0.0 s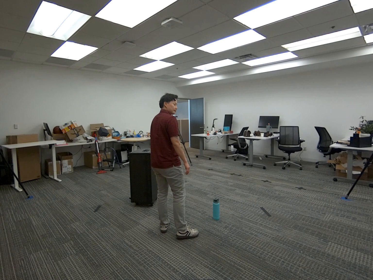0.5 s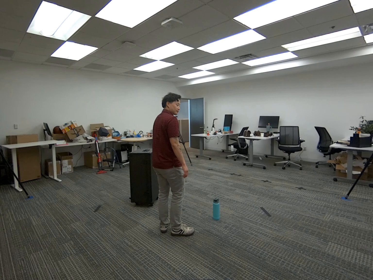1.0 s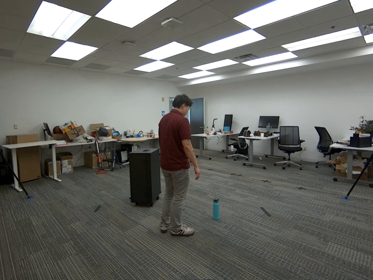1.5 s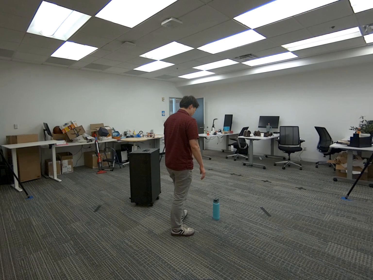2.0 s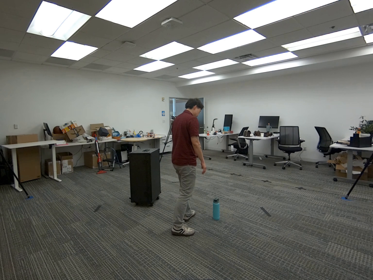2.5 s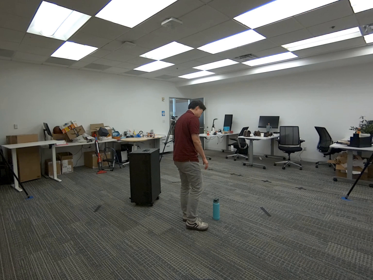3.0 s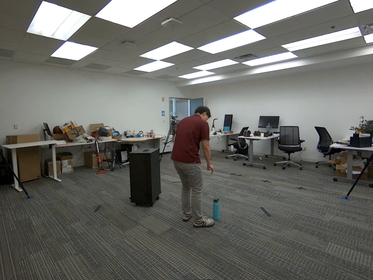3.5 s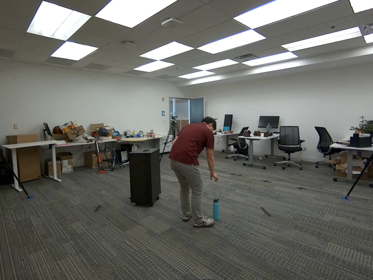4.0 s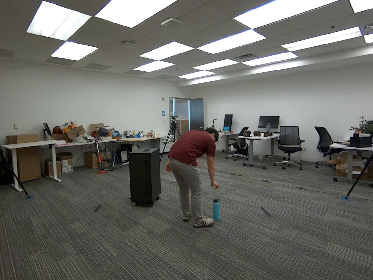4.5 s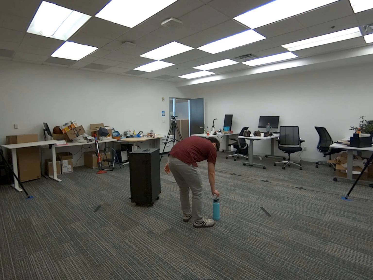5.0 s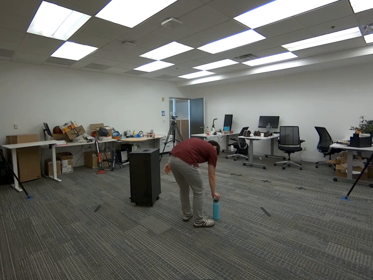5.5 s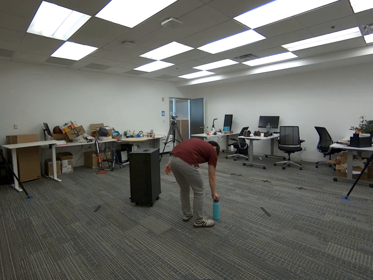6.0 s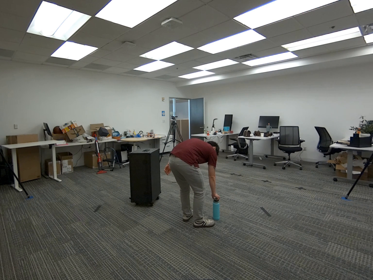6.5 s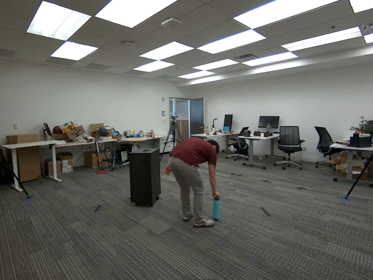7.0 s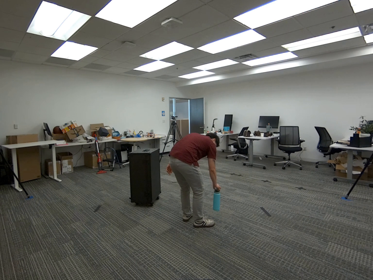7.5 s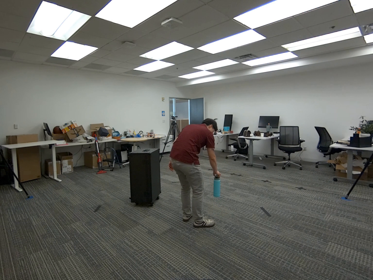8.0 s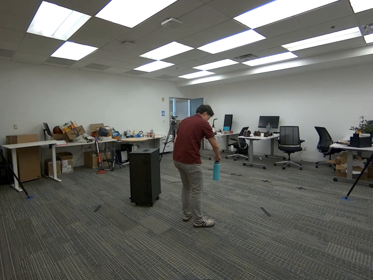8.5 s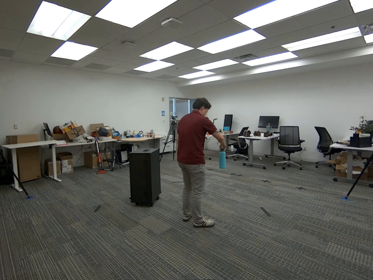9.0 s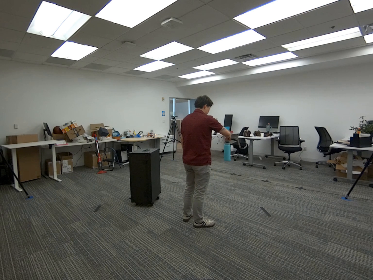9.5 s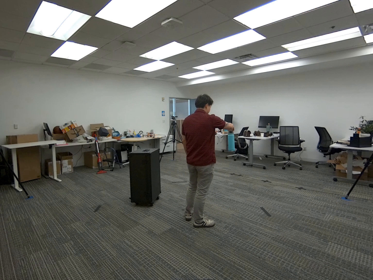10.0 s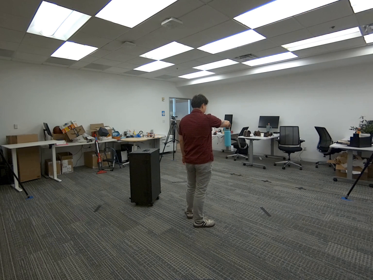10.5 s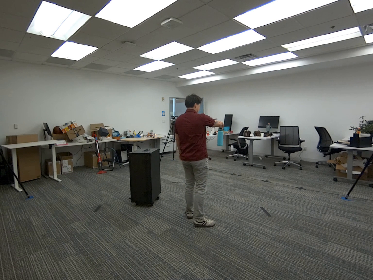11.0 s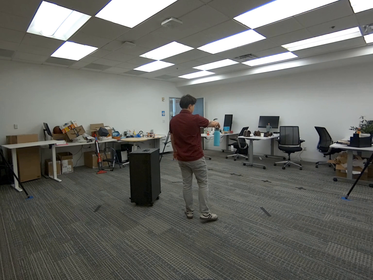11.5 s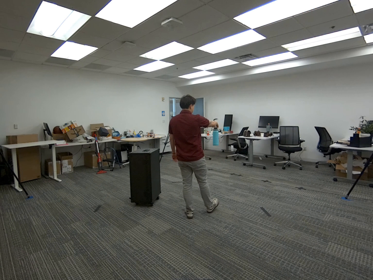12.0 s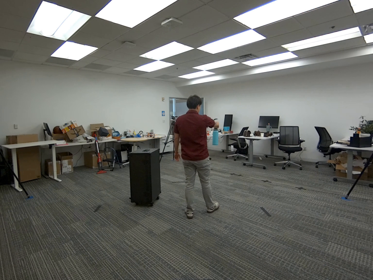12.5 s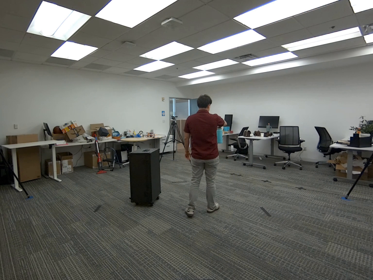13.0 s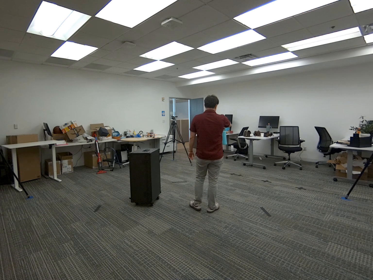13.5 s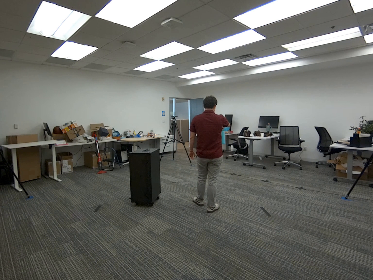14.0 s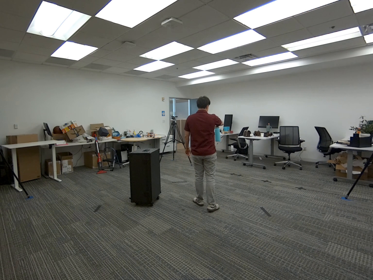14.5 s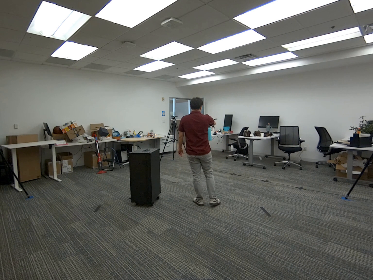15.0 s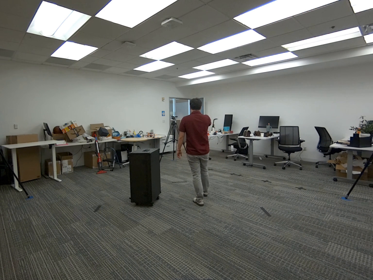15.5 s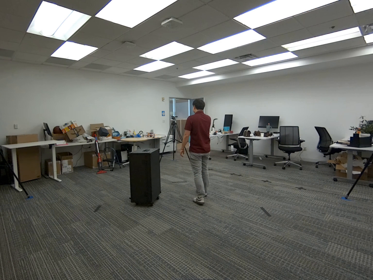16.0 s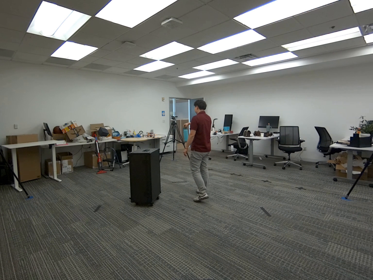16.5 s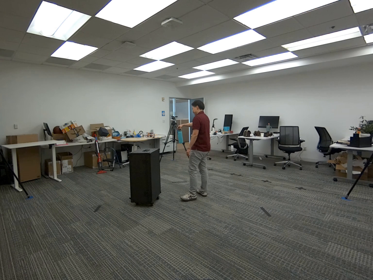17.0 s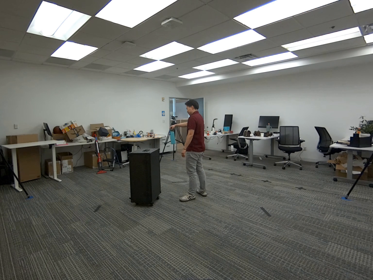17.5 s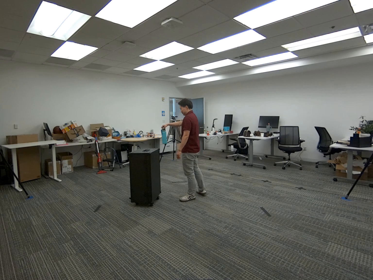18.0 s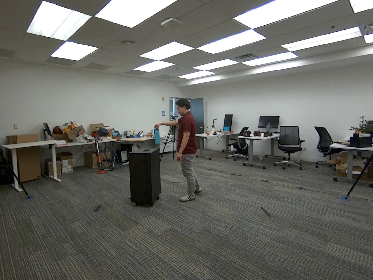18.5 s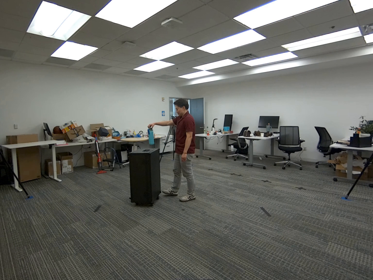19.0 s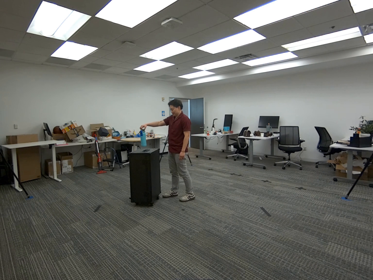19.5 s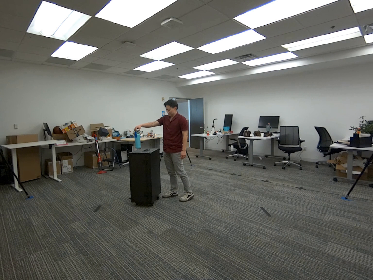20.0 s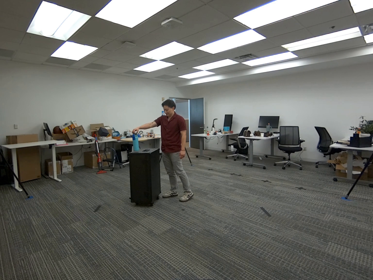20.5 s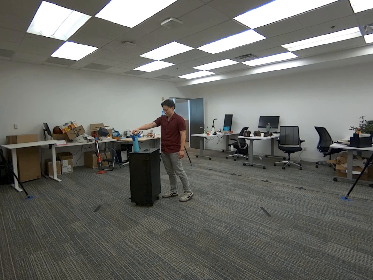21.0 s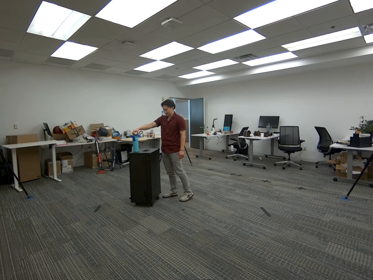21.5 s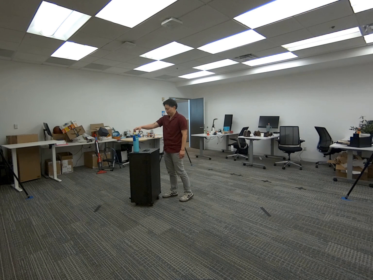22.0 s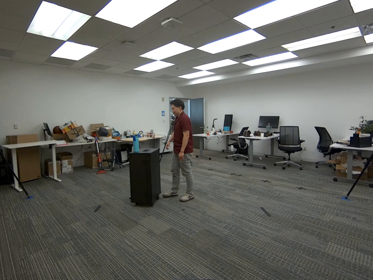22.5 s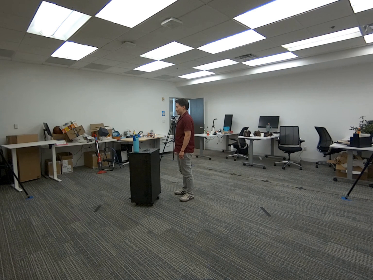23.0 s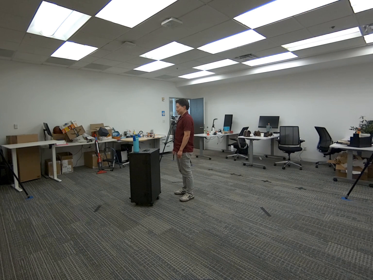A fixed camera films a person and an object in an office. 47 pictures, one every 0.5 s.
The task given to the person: Walk to the cyan water bottle on the ground. Pick up the bottle with your right hand, and place it on the G1 box.
